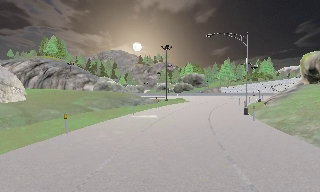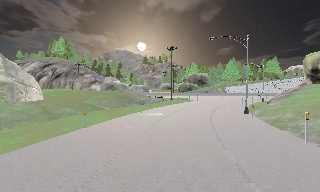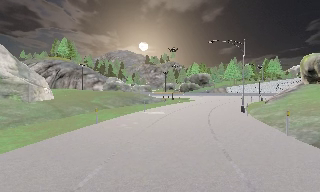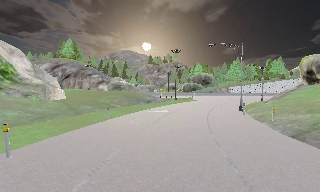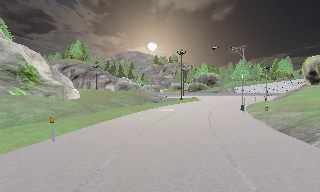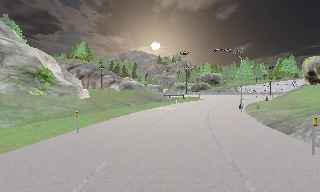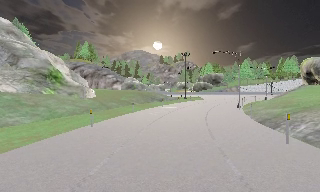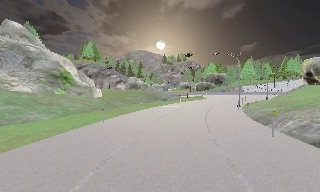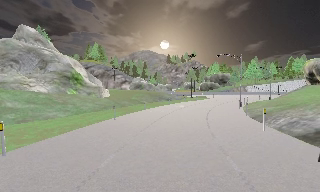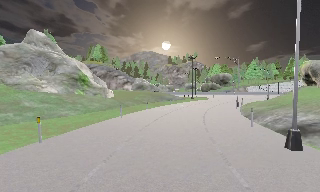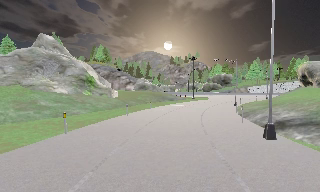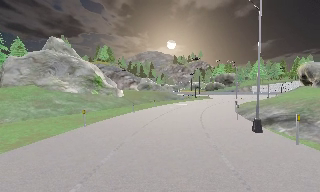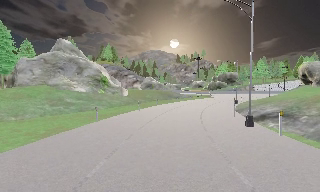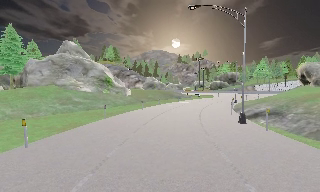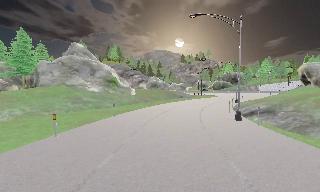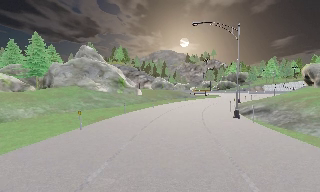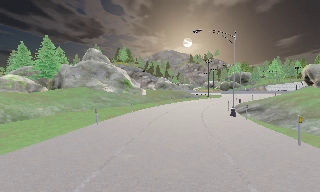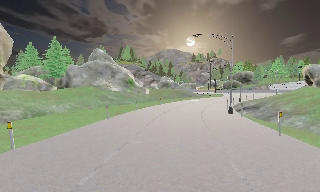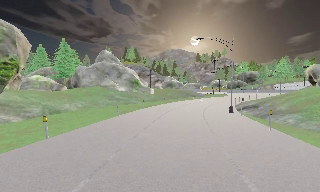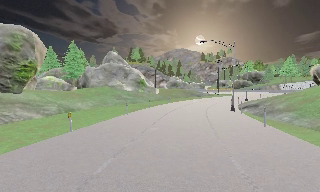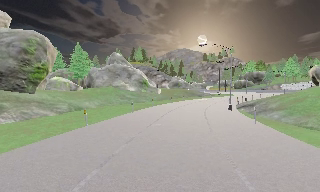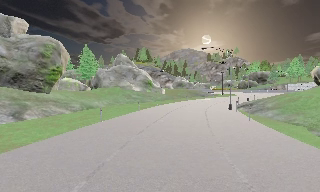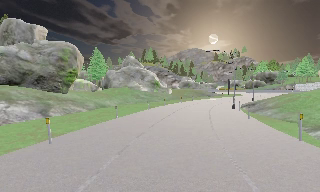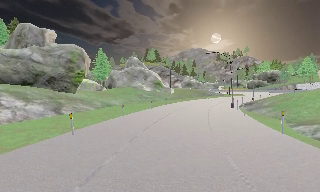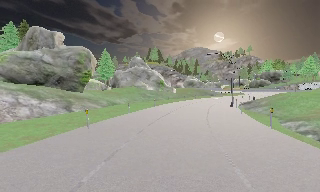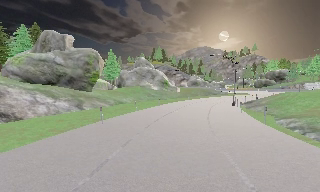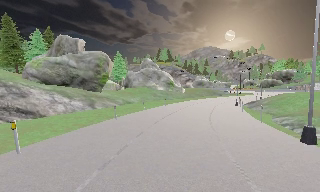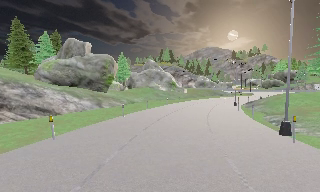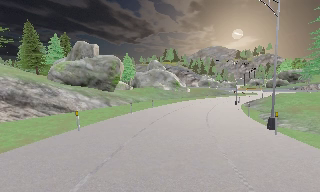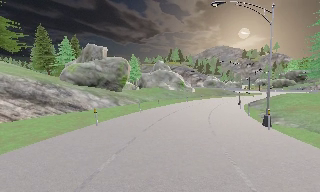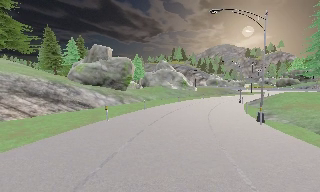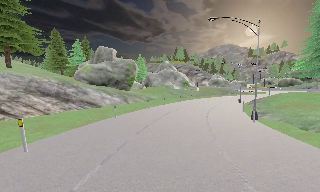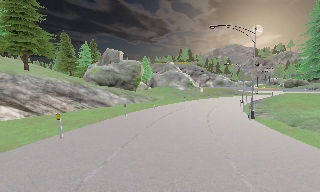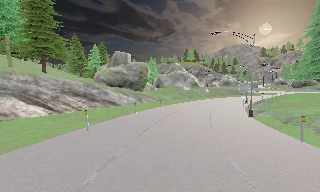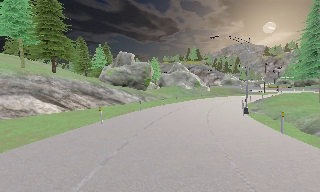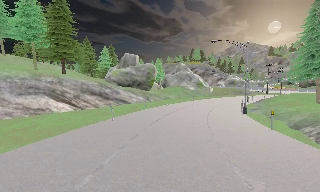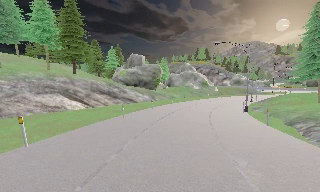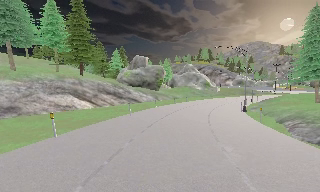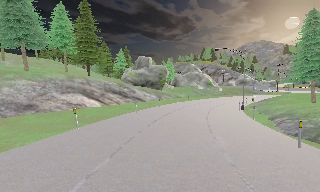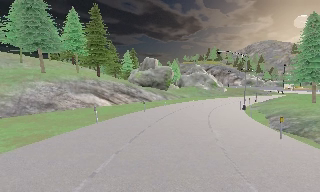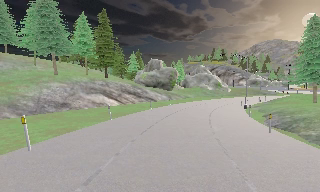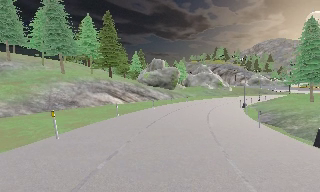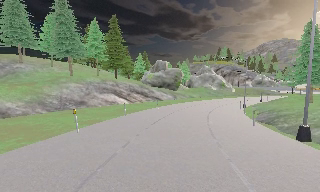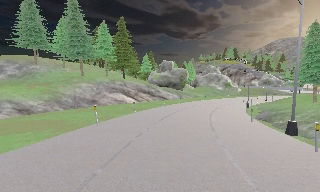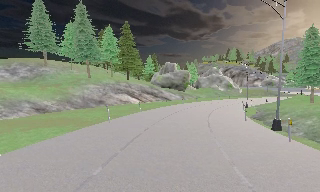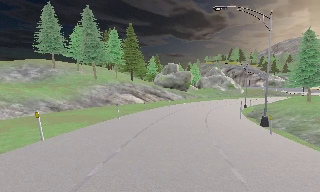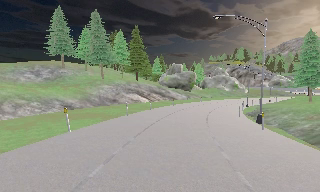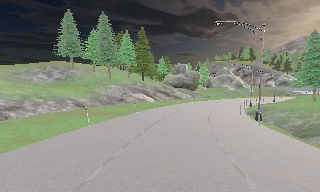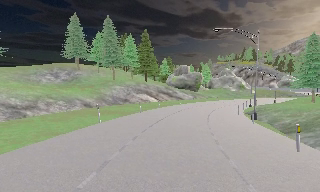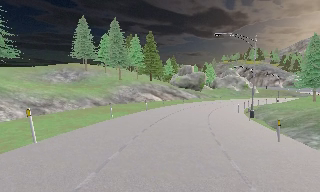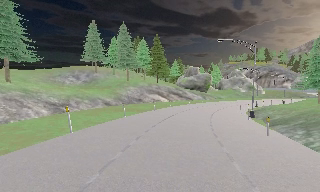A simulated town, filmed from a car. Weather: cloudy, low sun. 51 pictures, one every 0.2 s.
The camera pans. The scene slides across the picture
to the right.
The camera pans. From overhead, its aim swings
counterclockwise.
0.0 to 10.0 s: The camera swings to its left by about 65 degrees, and the scene slides to the right. It travels backward, about 65 m.
The film runs backward here.
